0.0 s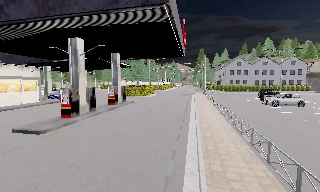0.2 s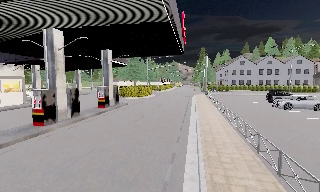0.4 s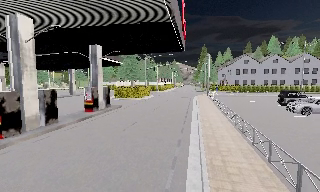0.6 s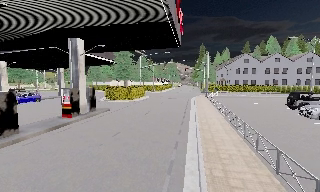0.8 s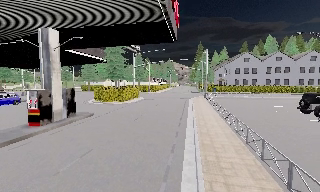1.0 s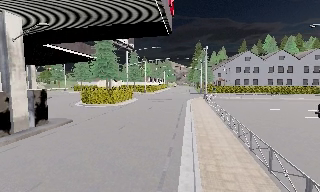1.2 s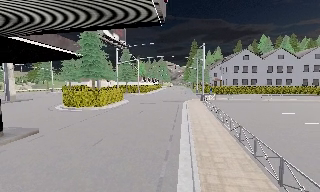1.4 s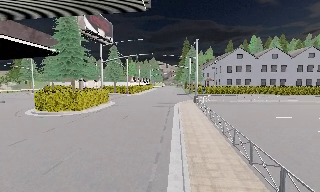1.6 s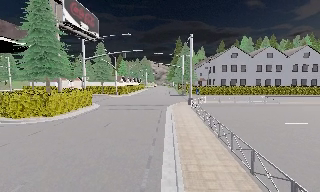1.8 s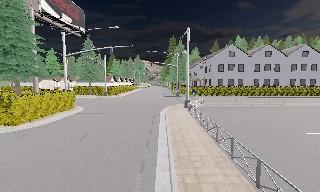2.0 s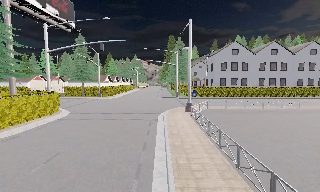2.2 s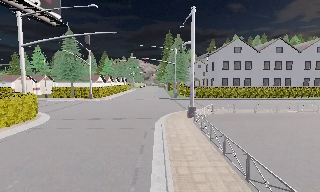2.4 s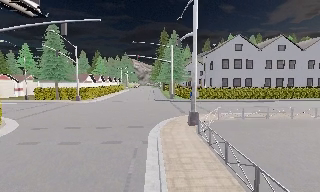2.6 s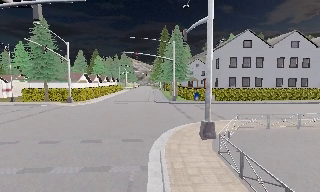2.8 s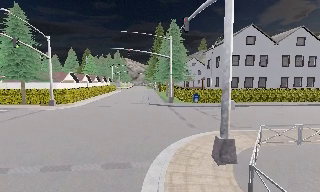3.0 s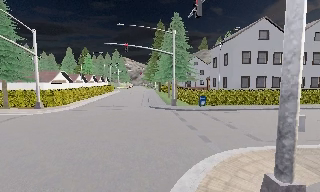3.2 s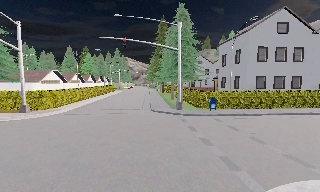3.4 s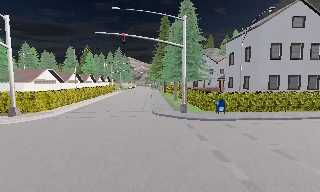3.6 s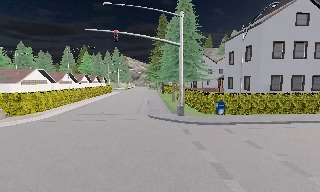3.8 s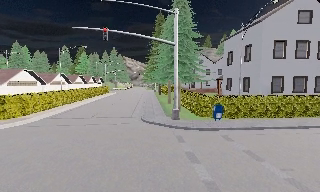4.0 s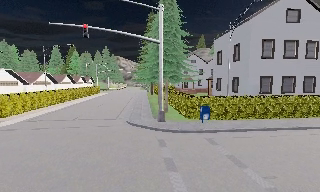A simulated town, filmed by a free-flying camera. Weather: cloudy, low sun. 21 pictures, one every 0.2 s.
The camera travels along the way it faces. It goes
forward.
0.0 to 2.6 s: The camera swings to its right by about 15 degrees, and the scene slides to the left. It travels forward, about 30 m, so what stands in front looms larger.
2.6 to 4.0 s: The camera travels forward, about 11 m, so what stands in front looms larger. It loses speed.
The film runs forward here.
